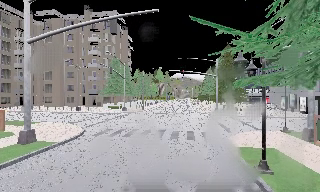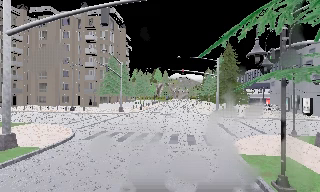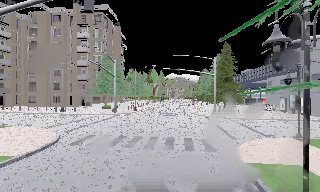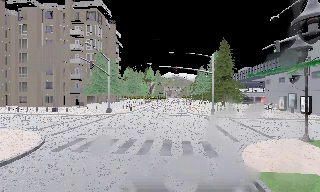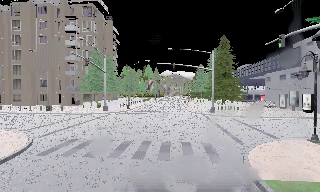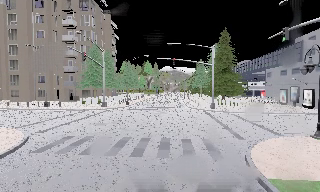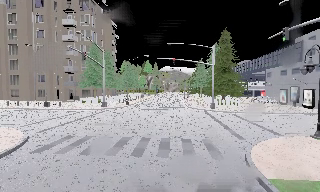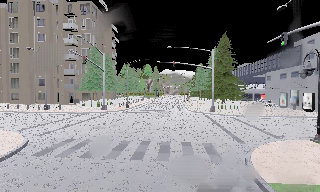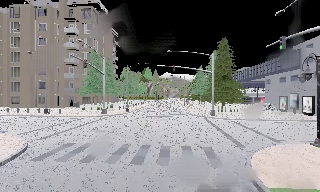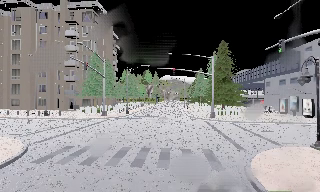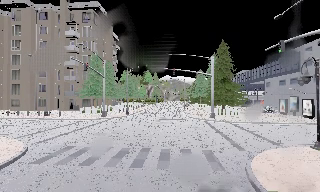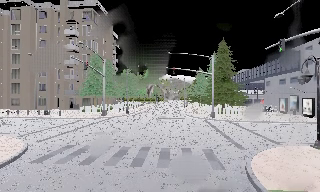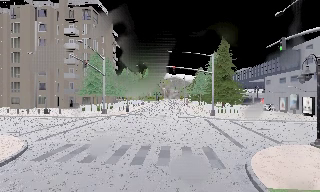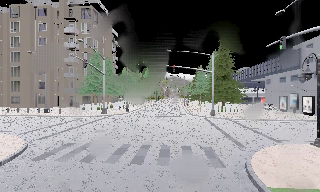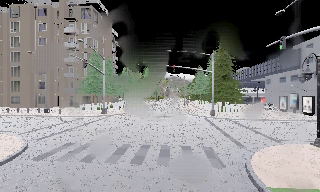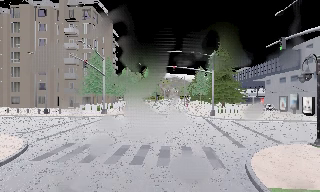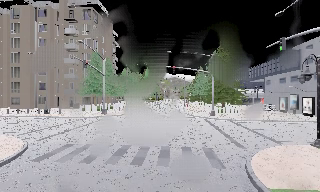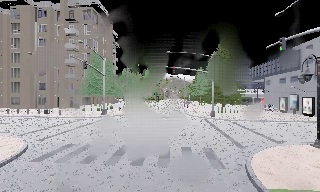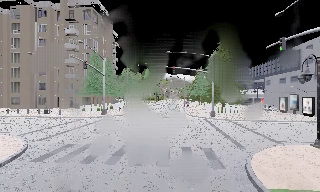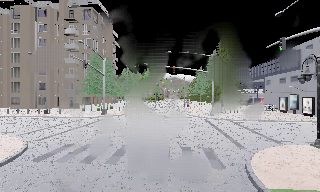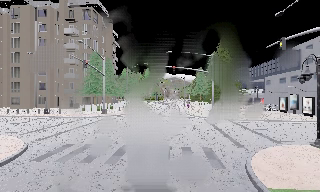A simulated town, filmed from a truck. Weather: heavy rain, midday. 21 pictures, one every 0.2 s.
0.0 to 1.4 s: The camera travels forward, about 4 m, so what stands in front looms larger. It loses speed.
1.4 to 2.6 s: The camera shifts only a little, or ends up much as it began.
2.6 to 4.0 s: The camera keeps its place and its aim.
The film runs forward here.
